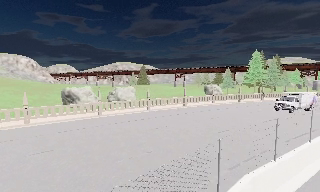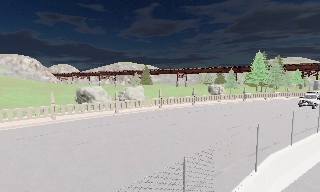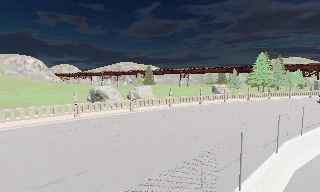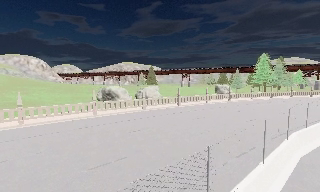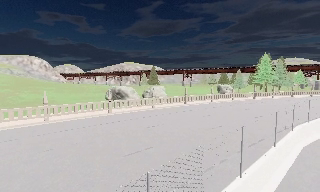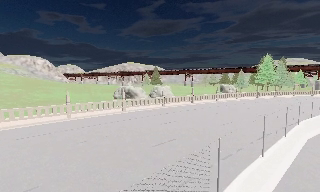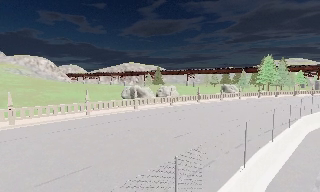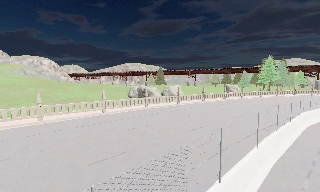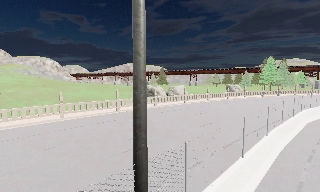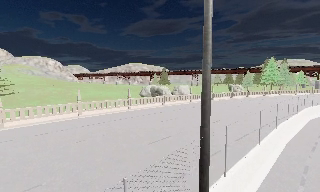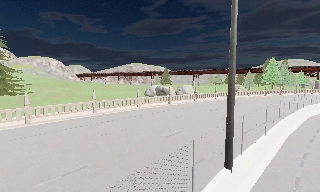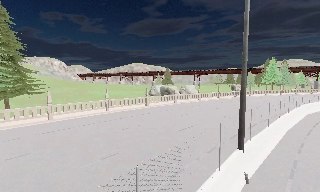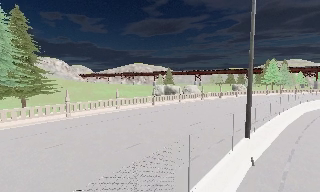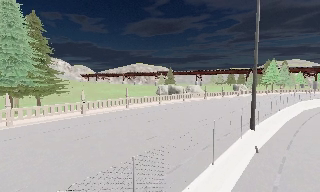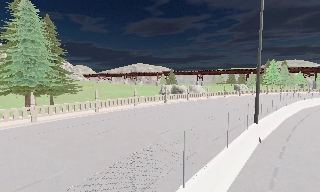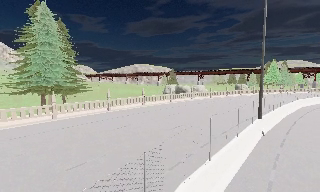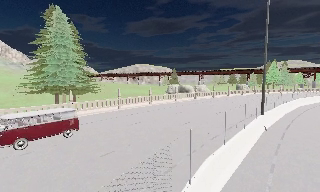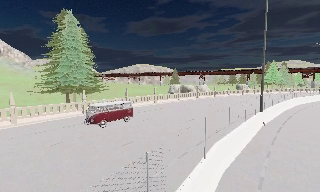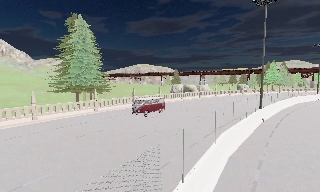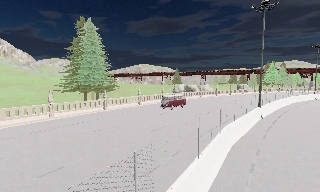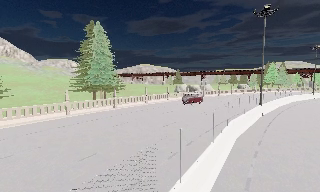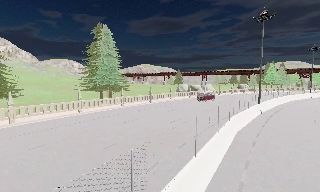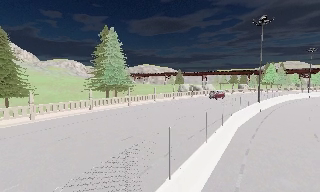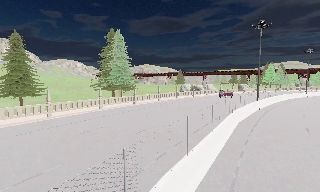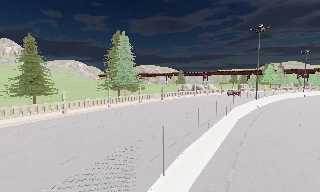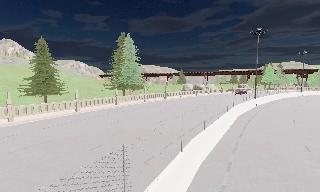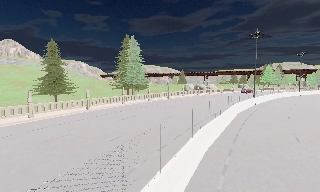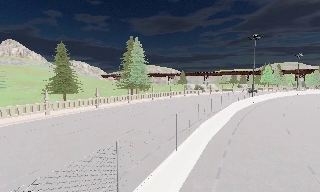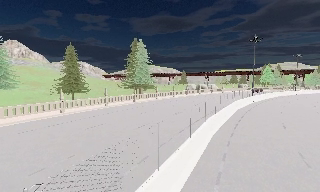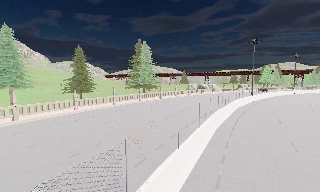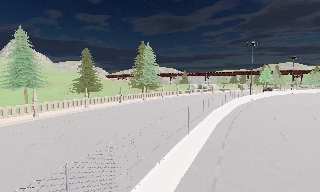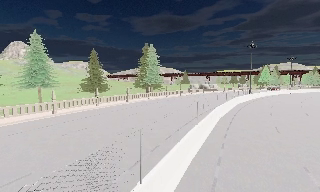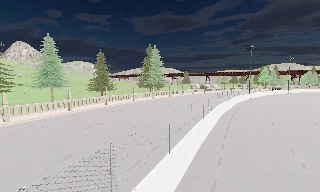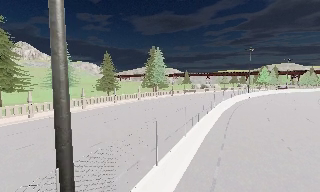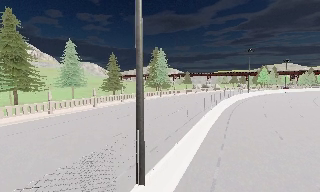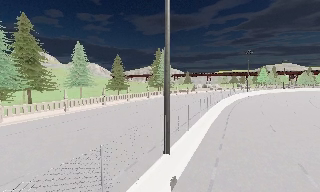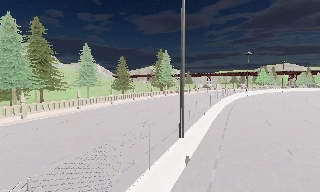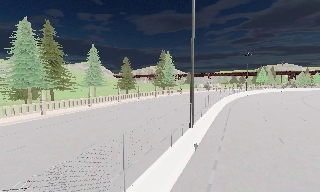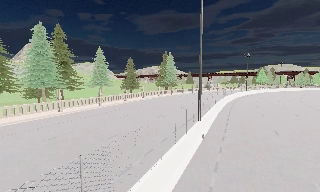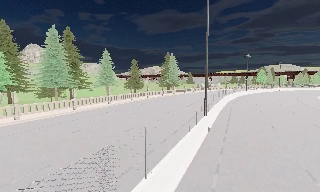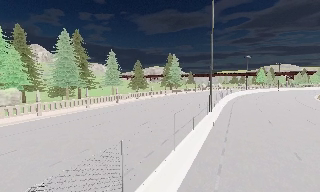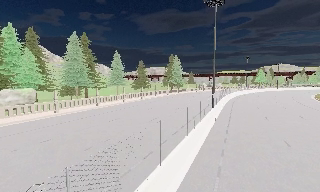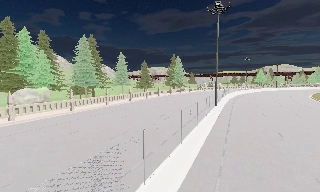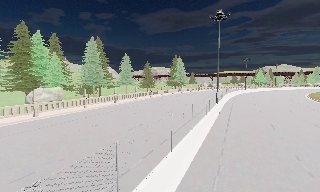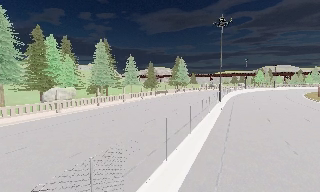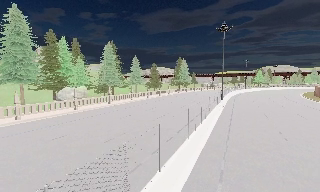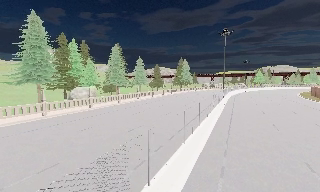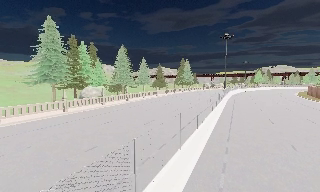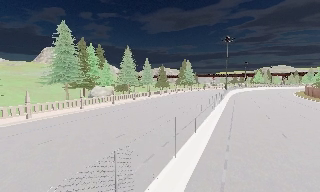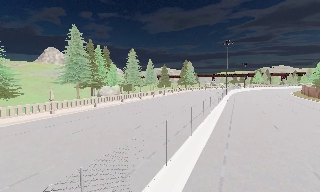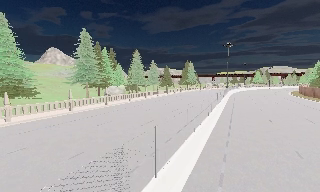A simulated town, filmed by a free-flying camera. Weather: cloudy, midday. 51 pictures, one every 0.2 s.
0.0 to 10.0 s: The camera travels backward and to its left, about 90 m, so what stands in front gets smaller.
The film runs backward here.
